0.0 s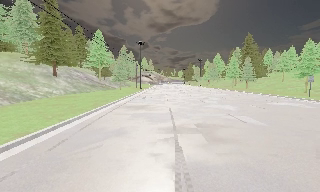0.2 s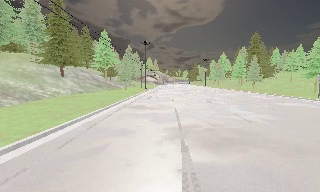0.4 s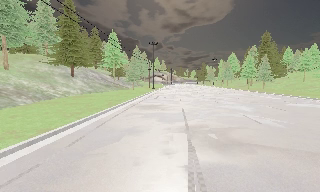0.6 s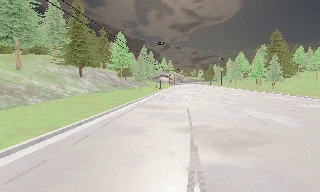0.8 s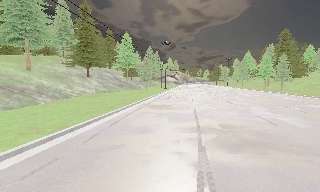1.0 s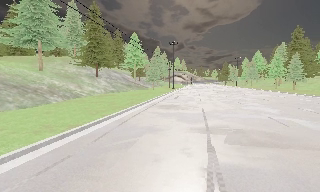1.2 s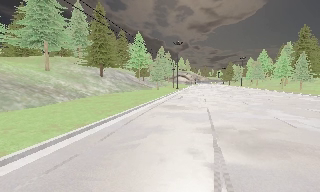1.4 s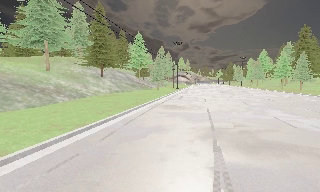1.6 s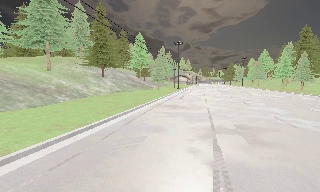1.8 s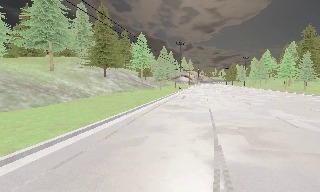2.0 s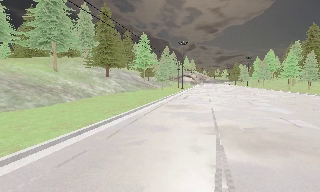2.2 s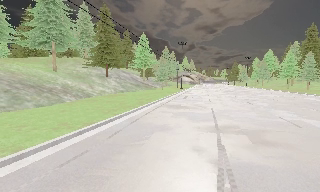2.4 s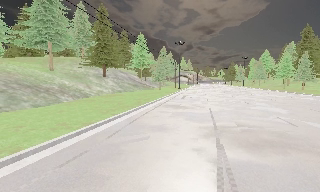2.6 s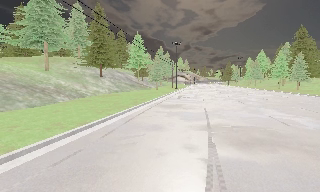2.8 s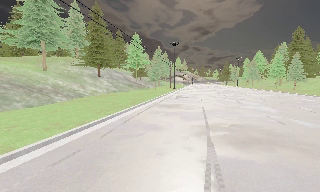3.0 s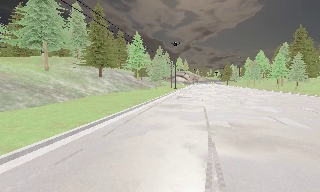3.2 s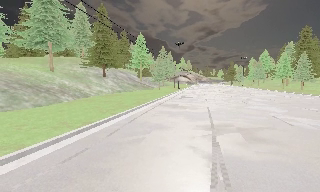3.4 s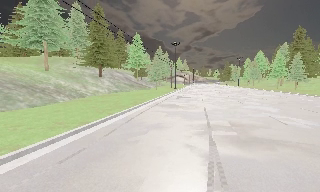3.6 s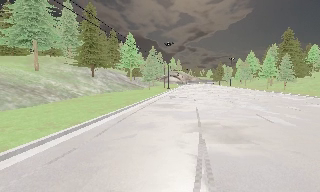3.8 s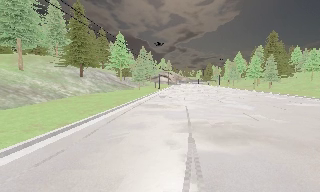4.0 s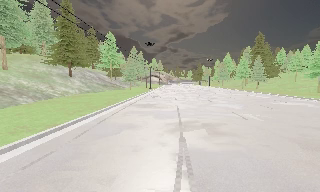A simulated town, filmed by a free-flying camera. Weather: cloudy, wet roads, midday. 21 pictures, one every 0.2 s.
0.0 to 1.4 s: The camera swings to its left by about 15 degrees, and the scene slides to the right.
1.4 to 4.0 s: The camera travels backward, about 0.5 m, so what stands in front gets smaller.
The film runs backward here.
